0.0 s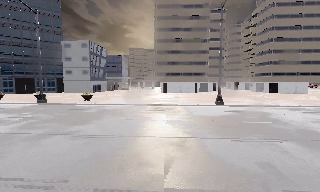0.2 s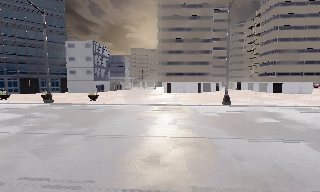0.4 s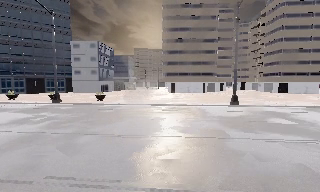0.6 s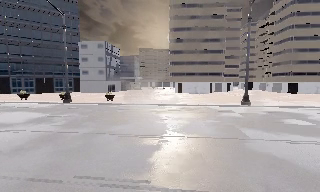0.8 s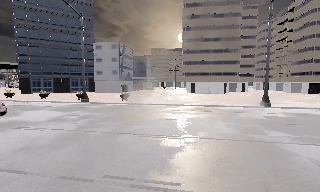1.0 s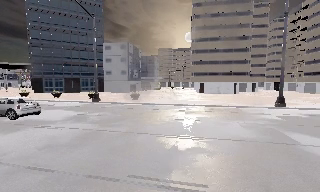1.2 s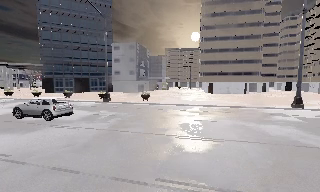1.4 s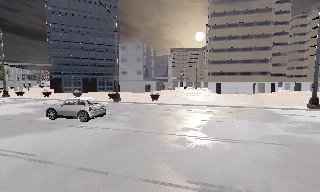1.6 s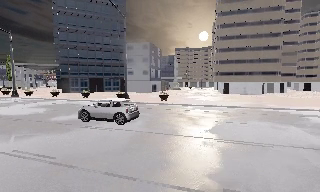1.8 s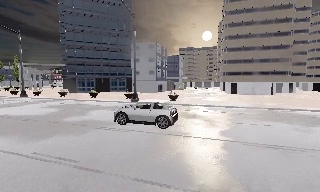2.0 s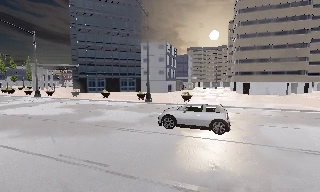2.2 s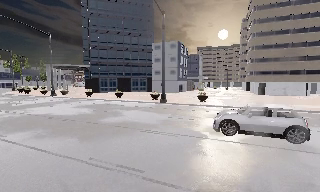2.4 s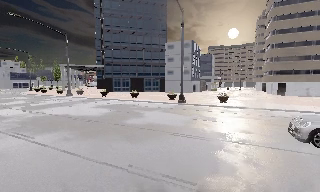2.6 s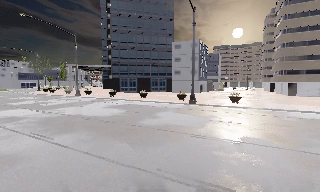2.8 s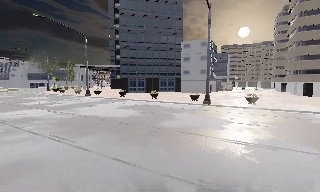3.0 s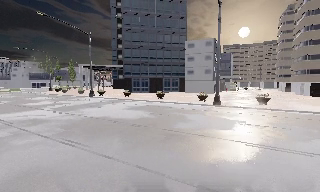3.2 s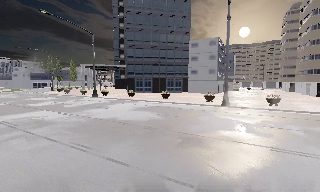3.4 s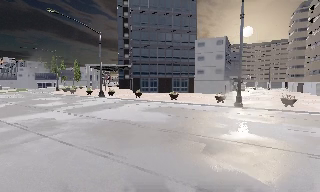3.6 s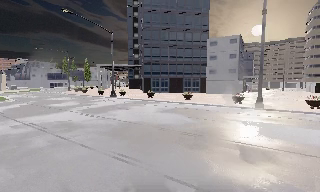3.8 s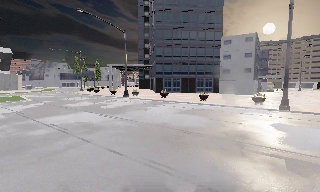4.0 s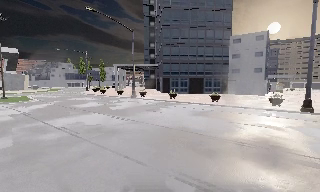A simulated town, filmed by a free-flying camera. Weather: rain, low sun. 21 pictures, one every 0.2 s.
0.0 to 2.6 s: The camera pans to its left, which is counterclockwise from overhead, by about 25 degrees. It travels to its left, about 10 m, so close, fixed things drift to the right. It gains speed.
2.6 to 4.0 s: The camera travels to its left and forward, about 7 m, so close, fixed things drift to the right.
The film runs backward here.
